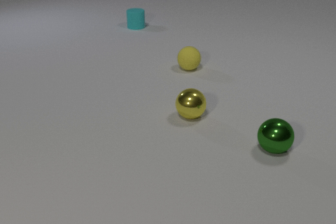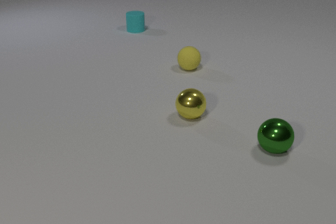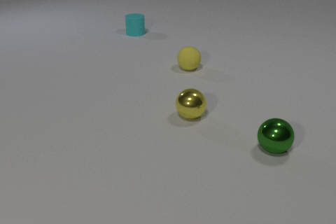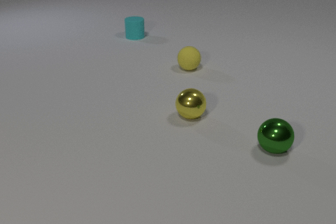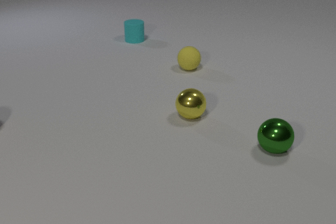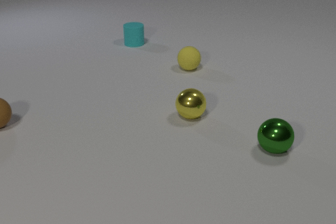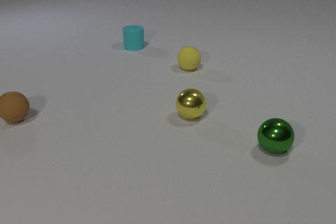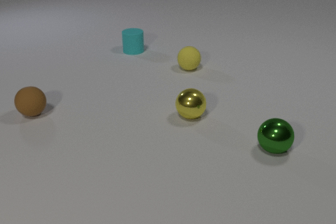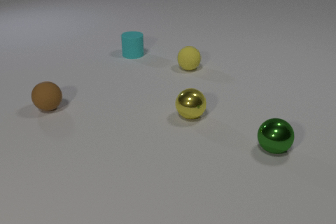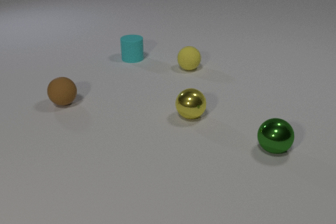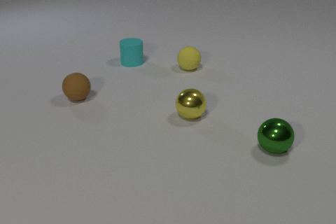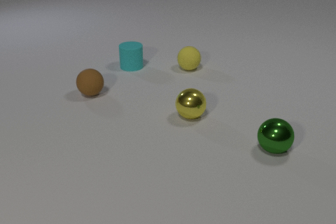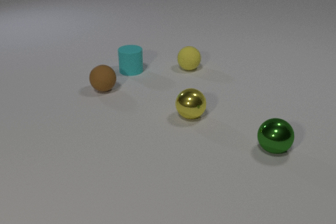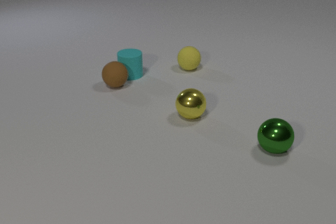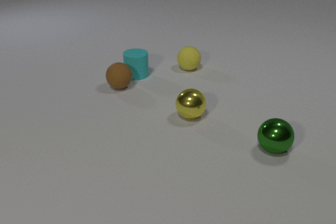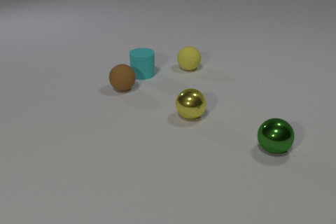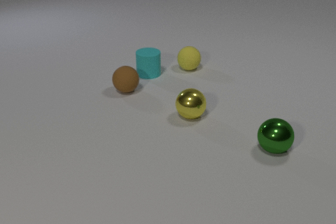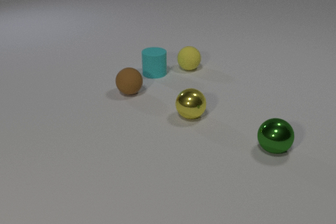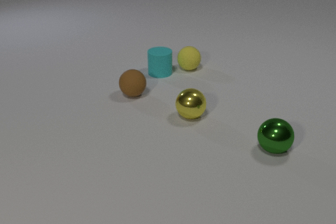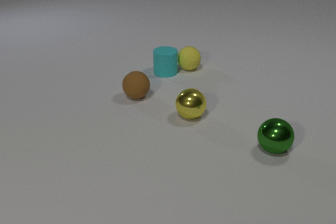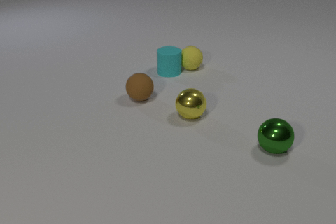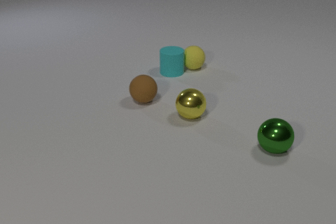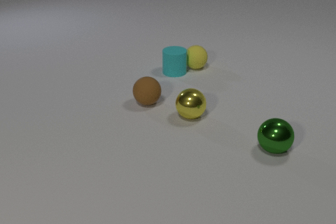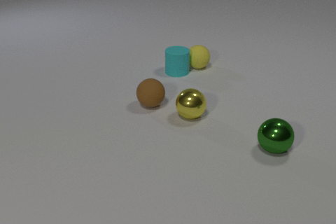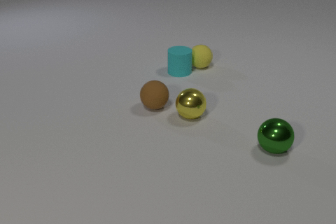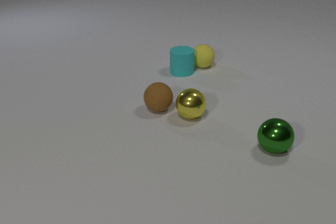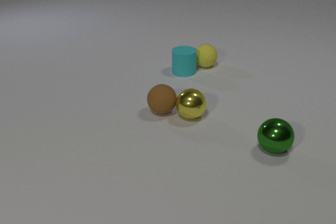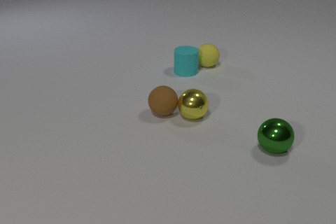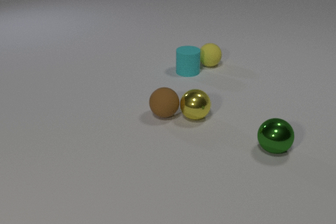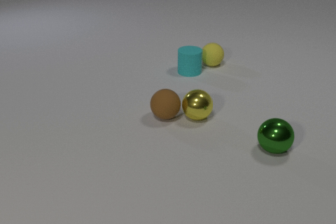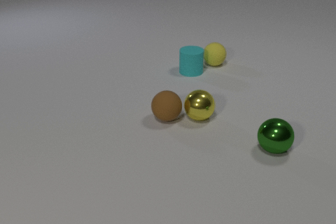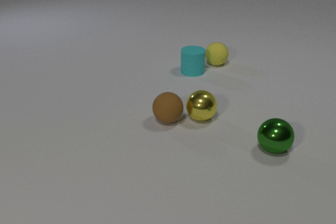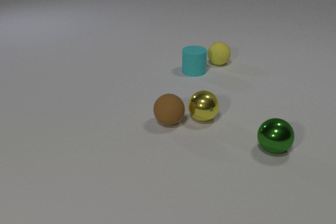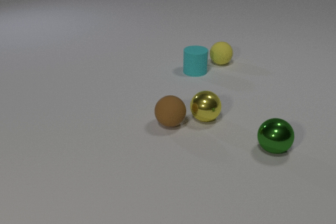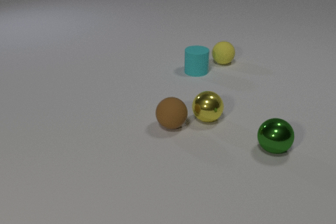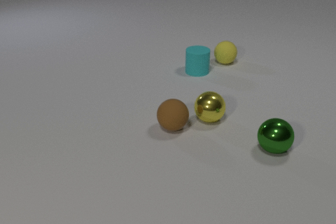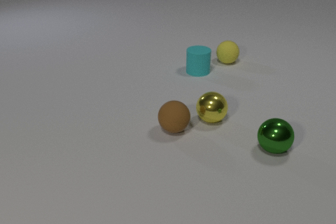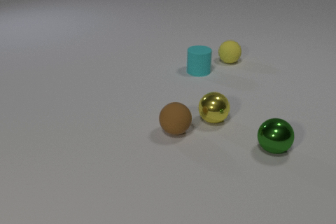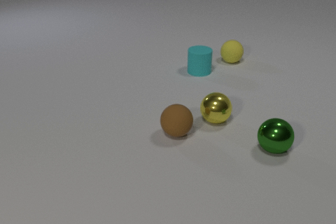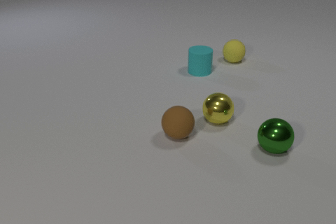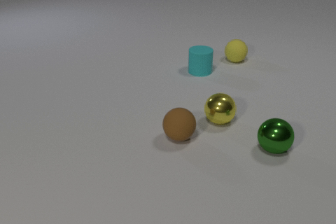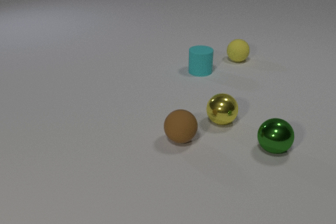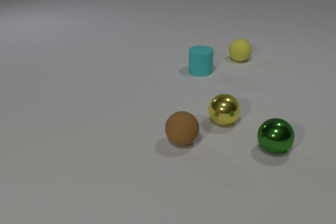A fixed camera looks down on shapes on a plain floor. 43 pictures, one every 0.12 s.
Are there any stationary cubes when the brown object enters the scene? no.
What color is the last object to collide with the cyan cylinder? yellow.
How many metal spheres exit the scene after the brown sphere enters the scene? 0.
0.00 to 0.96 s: The brown rubber sphere comes in at the left edge, rolls to the right. The cyan rubber cylinder slides toward the camera.
0.96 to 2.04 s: The brown rubber sphere rolls to the right. The cyan rubber cylinder slides toward the camera and to the right. The brown rubber sphere and the cyan rubber cylinder collide.
2.04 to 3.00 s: The brown rubber sphere rolls toward the camera and to the right. The cyan rubber cylinder slides to the right. The yellow rubber sphere rolls to the right and away from the camera. The cyan rubber cylinder and the yellow rubber sphere collide.
3.00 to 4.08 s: The brown rubber sphere rolls toward the camera and to the right. The cyan rubber cylinder slides to the right. The yellow metal sphere rolls to the right. The yellow rubber sphere rolls to the right and away from the camera. The brown rubber sphere and the yellow metal sphere collide.
4.08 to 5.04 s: The brown rubber sphere rolls toward the camera. The yellow metal sphere rolls to the right. The yellow rubber sphere rolls to the right and away from the camera.
